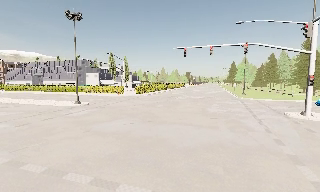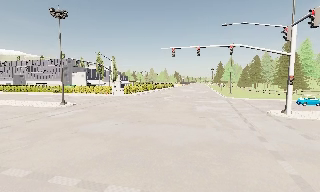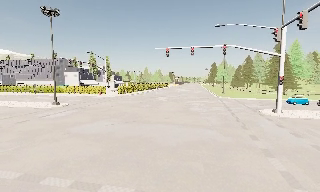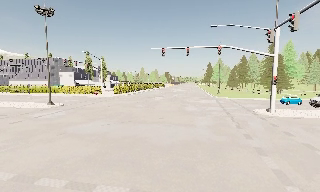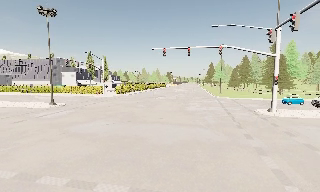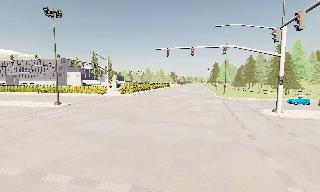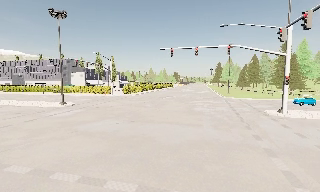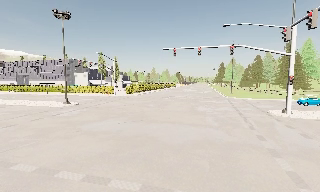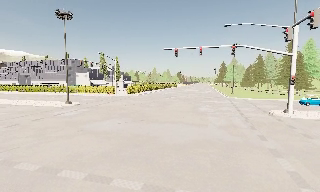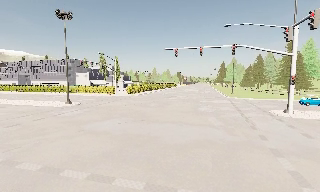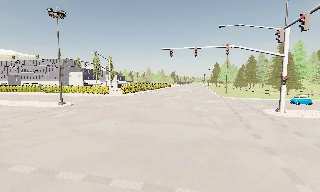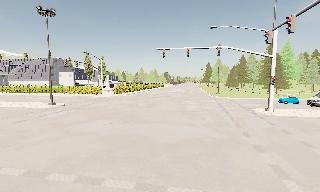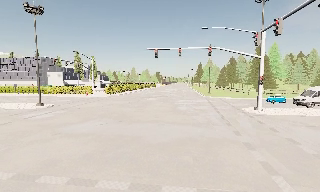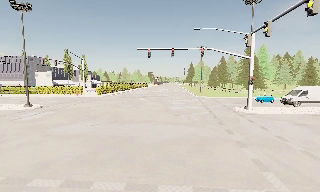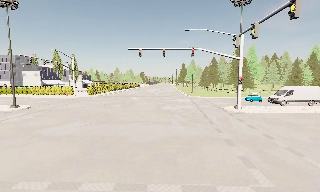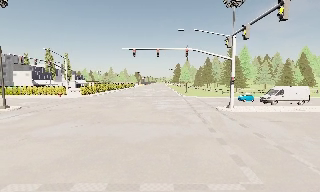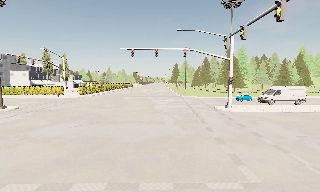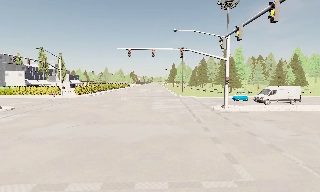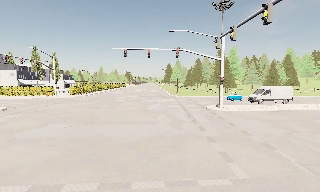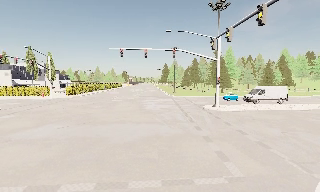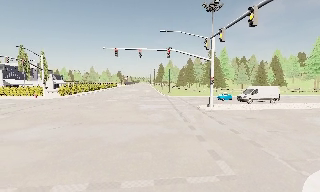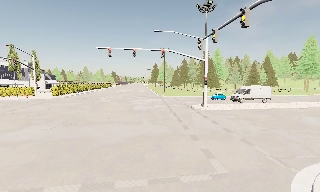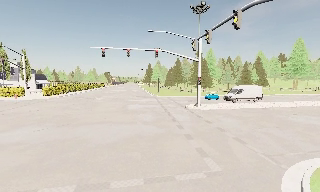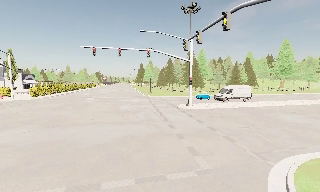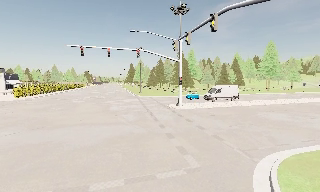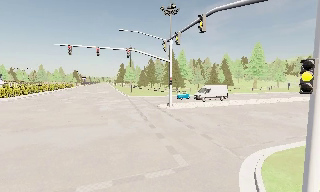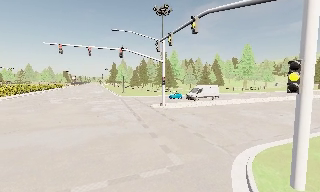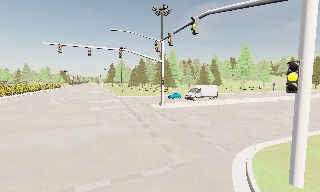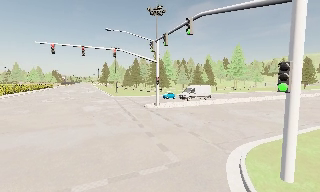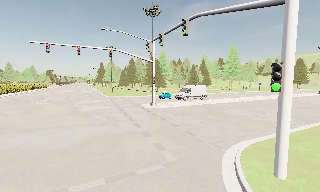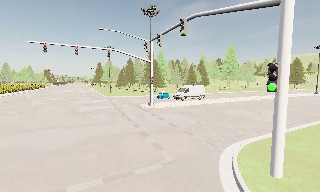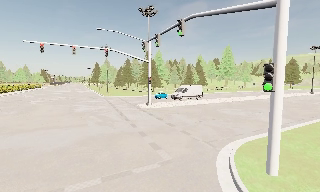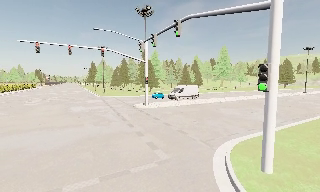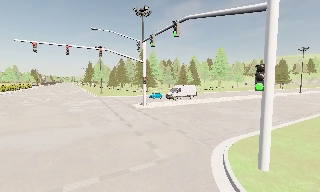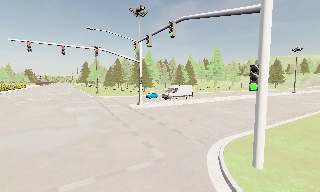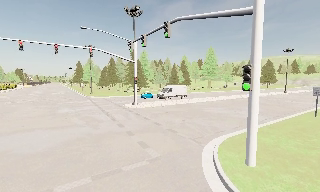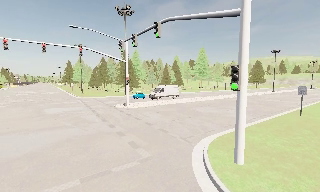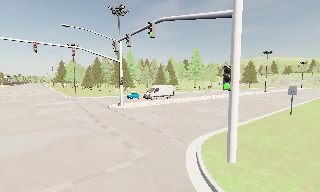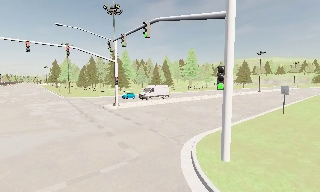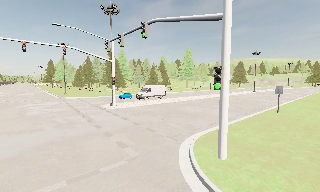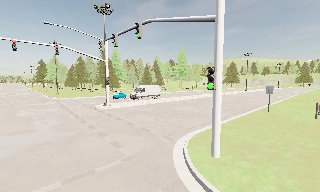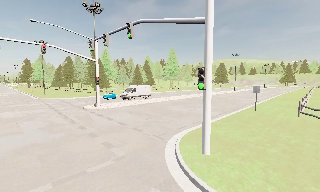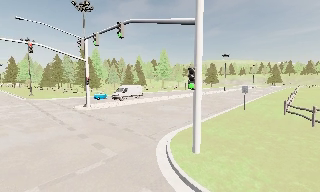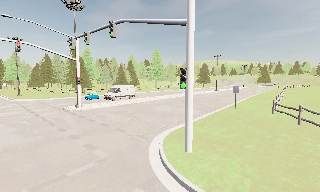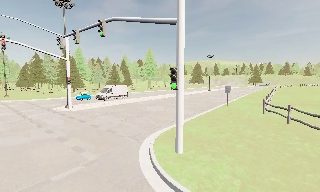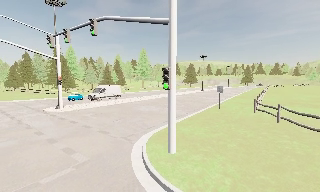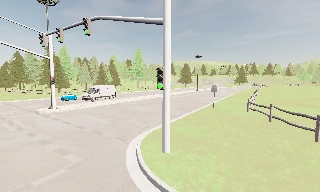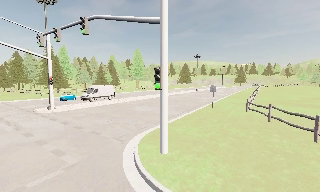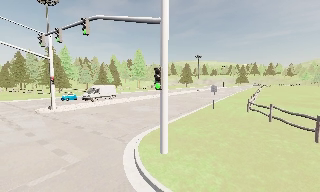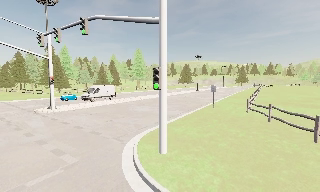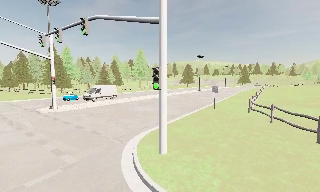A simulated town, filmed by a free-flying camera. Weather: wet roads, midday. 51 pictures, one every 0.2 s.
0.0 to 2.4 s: The scene slides to the left, as the camera pans about 10 degrees to its right.
2.4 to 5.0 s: The camera swings to its right by about 25 degrees, and the scene slides to the left.
5.0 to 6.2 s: The camera shifts only a little, or ends up much as it began.
6.2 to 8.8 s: The camera pans to its right, which is clockwise from overhead, by about 25 degrees. It travels backward, about 0.5 m, so what stands in front gets smaller.
8.8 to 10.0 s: The camera shifts only a little, or ends up much as it began.
The film runs backward here.
